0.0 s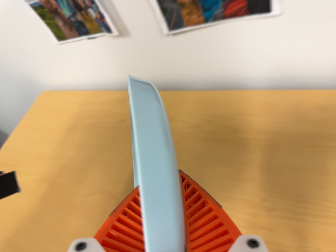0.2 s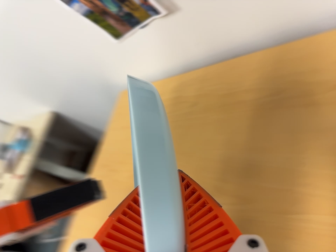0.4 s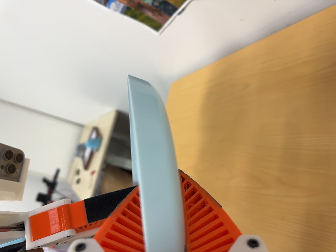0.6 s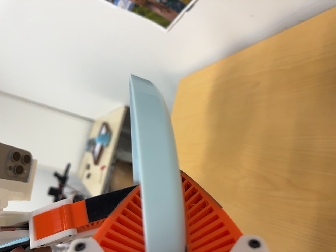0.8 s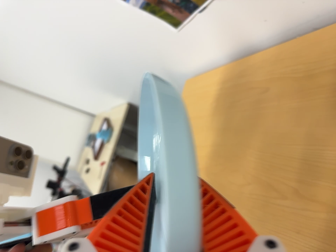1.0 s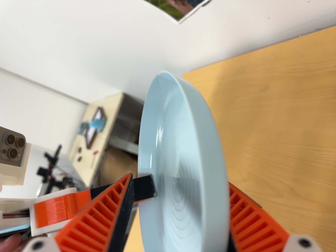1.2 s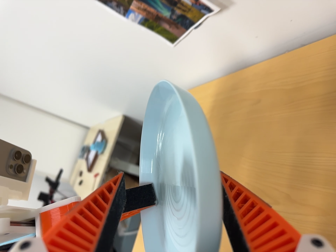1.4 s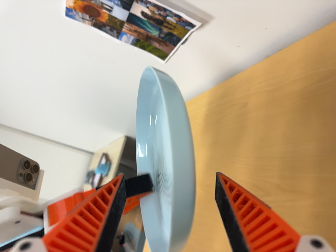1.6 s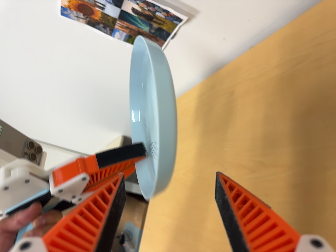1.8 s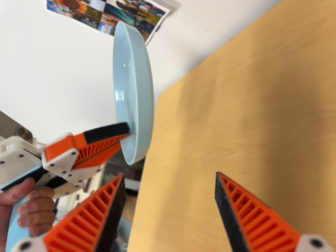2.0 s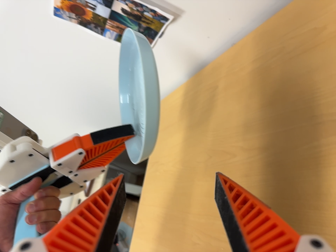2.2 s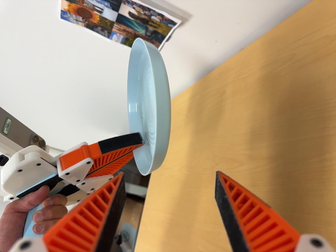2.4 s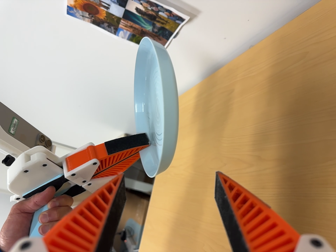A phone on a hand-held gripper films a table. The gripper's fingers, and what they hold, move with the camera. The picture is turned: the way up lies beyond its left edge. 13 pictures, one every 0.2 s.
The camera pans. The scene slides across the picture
to the right.
0.0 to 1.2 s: The camera pans to its left by about 35 degrees. It travels forward and to its right, about 10 cm. It rolls about its line of sight by about 15 degrees, and the scene rotates counterclockwise.
1.2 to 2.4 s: The camera travels backward and toward the bottom of its view, about 12 cm, so what stands in front gets smaller.
The film runs backward here.
